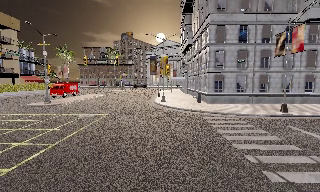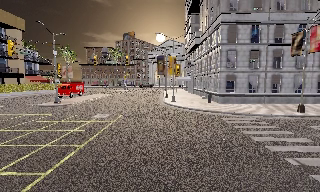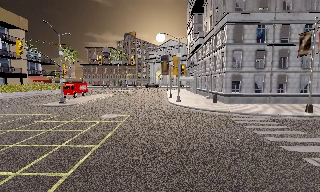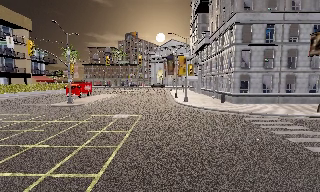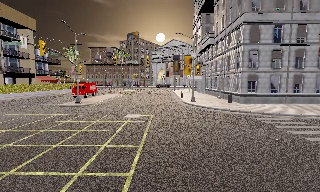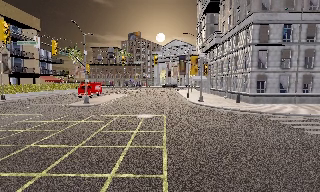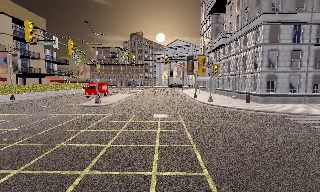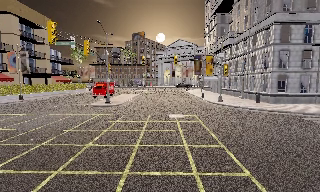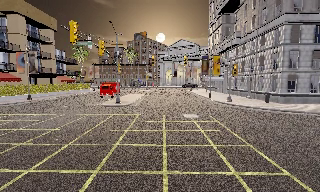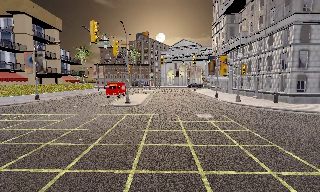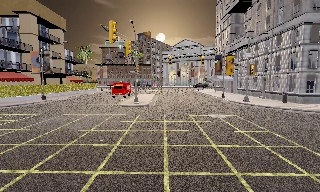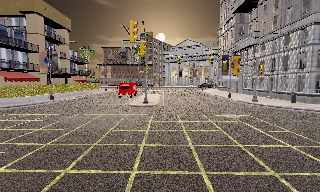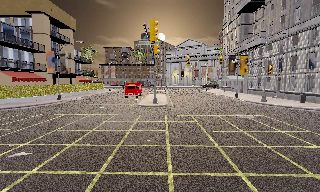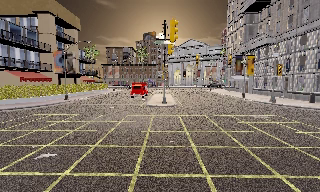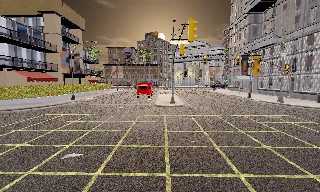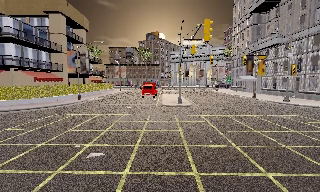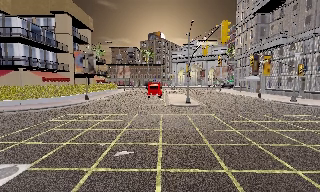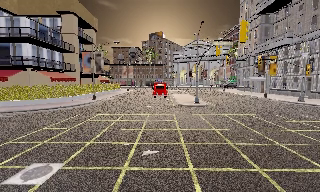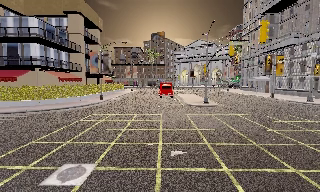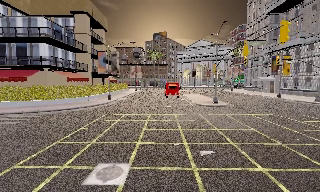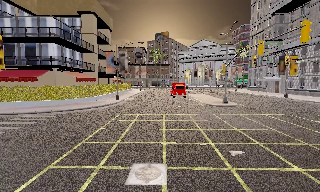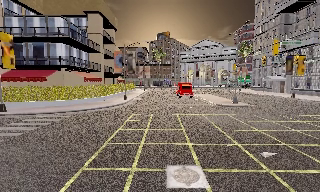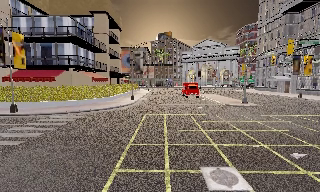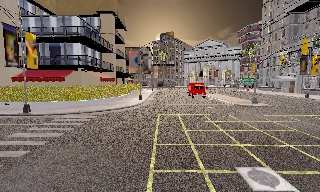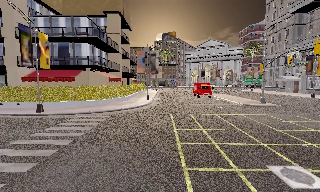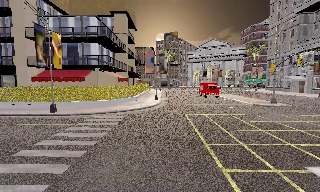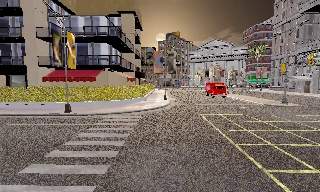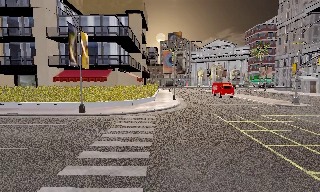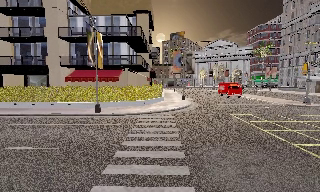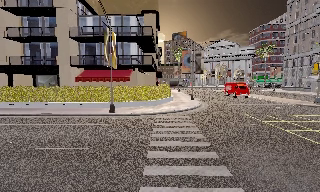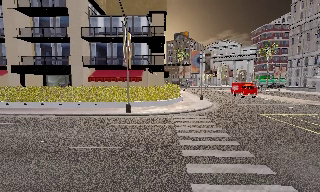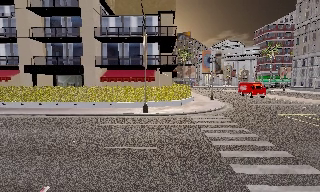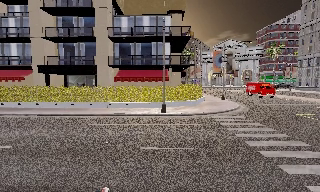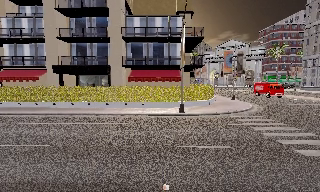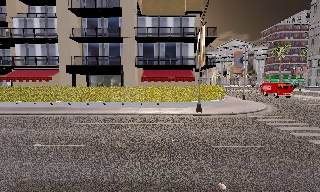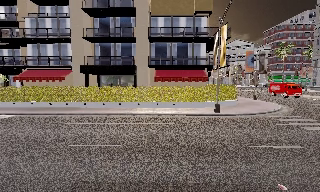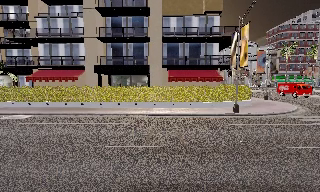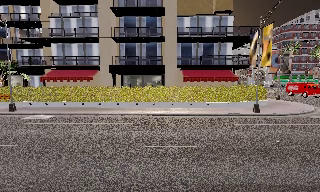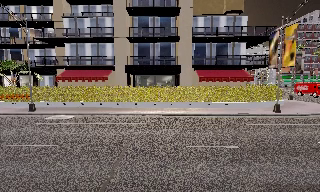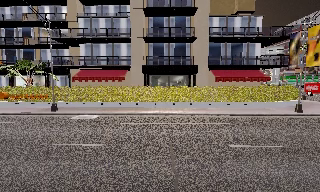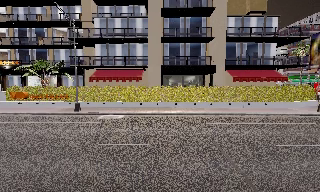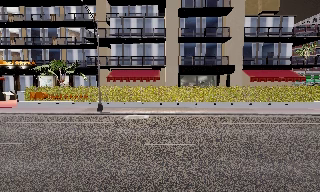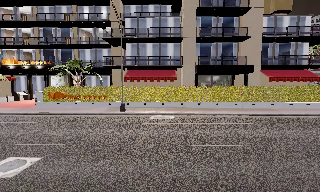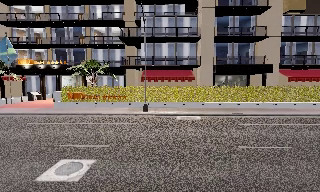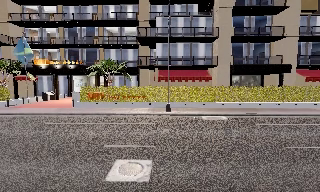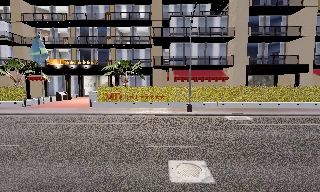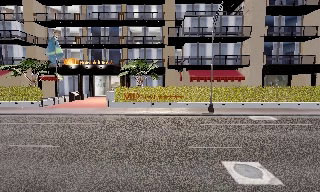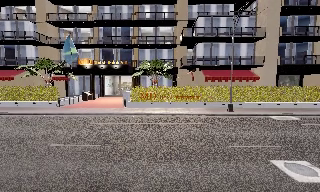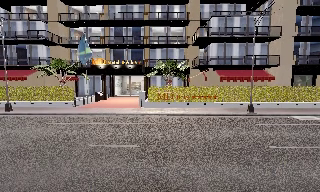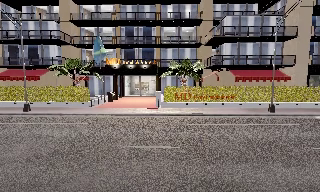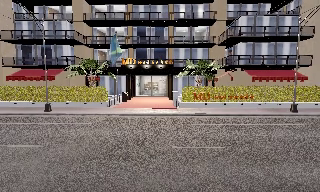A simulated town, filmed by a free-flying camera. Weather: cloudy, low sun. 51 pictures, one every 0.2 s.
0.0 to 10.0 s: The camera travels to its left, about 65 m, so close, fixed things drift to the right. It gains speed.
The film runs backward here.
